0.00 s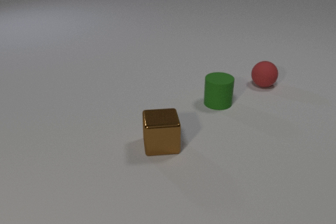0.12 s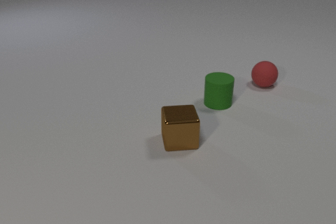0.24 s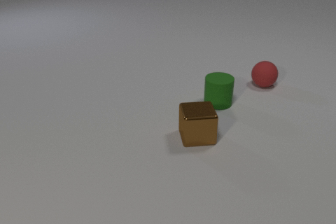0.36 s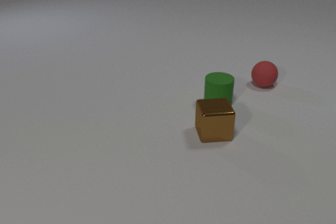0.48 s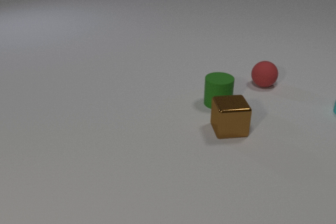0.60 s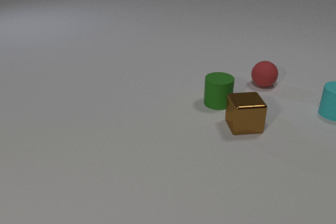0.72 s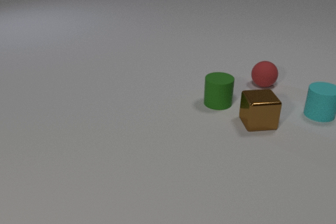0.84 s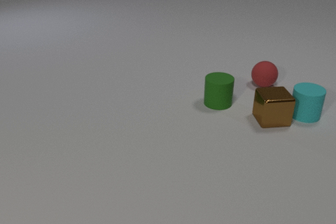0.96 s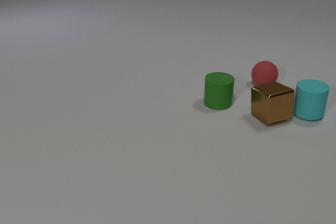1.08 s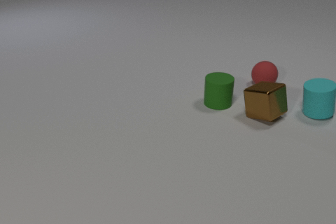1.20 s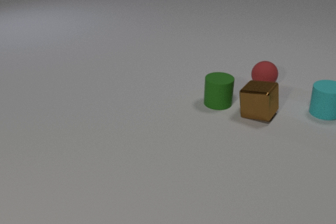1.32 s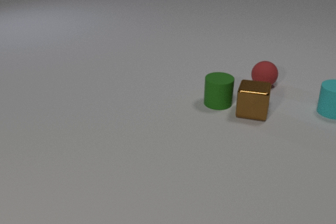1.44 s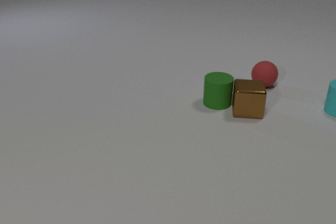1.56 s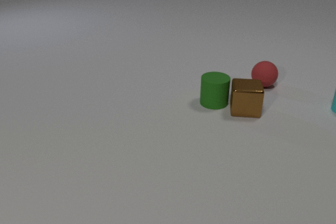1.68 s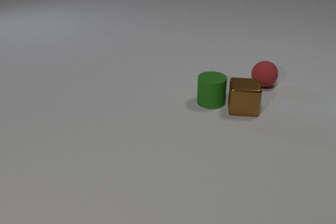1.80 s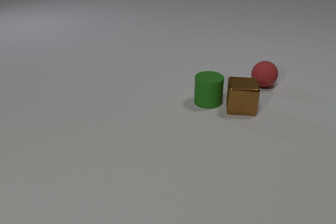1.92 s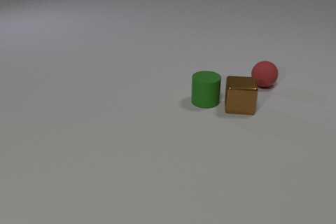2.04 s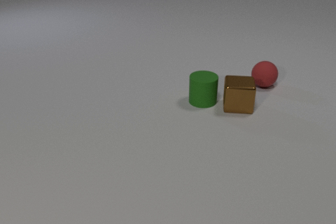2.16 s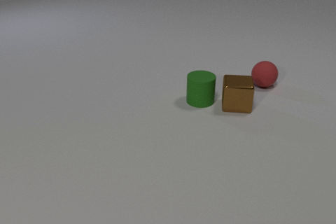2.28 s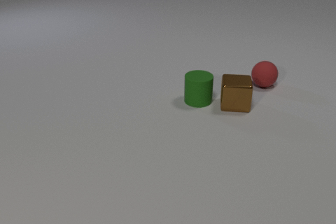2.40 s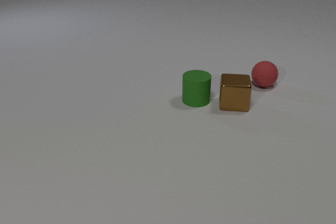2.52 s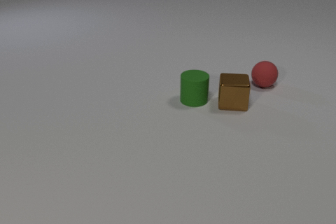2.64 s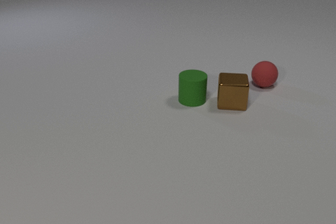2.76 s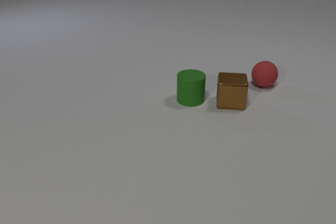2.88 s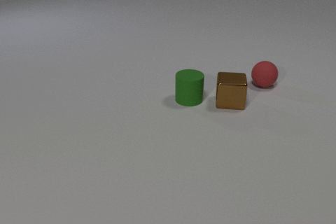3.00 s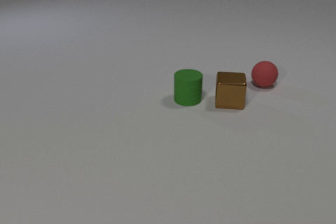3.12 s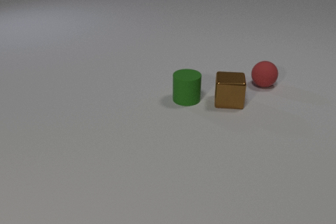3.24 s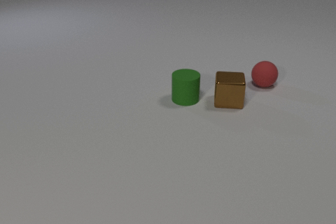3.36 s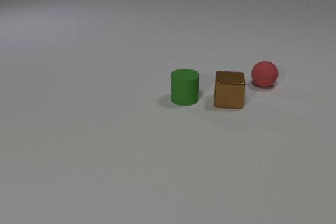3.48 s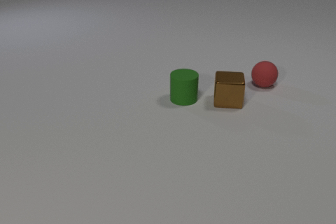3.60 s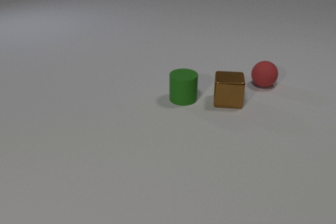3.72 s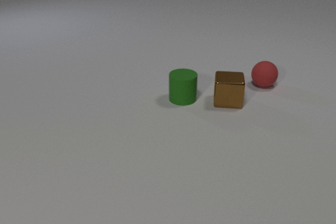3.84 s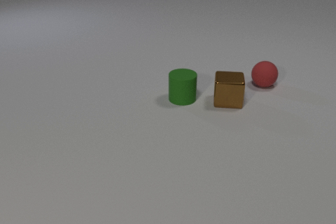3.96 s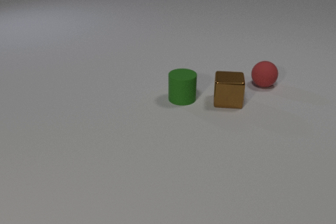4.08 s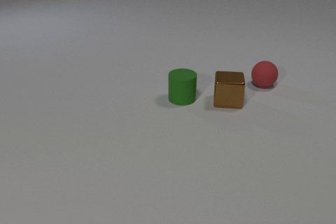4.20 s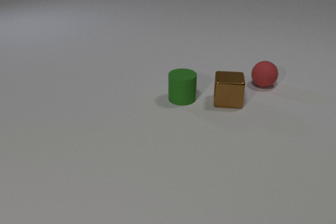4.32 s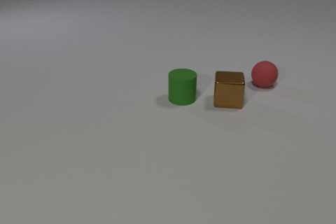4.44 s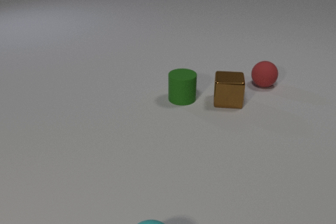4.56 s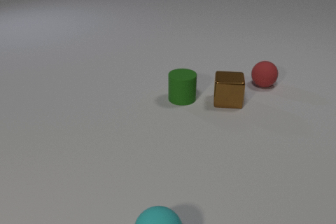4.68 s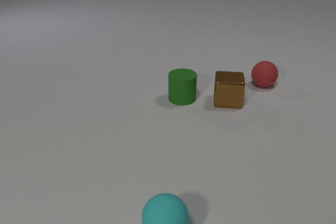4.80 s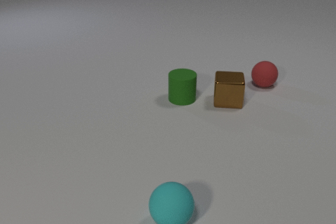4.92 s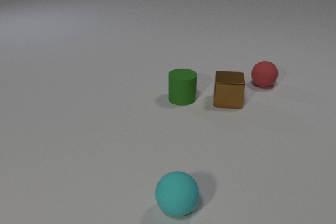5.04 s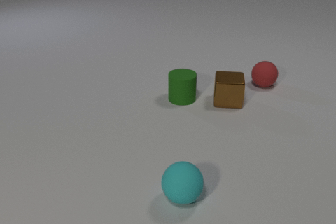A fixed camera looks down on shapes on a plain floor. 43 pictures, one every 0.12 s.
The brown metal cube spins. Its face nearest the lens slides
to the right.
The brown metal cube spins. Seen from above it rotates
counterclockwise.
0.00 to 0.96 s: The cyan rubber cylinder comes in at the right edge, slides to the left and toward the camera. The brown metal cube slides to the right and away from the camera. The cyan rubber cylinder and the brown metal cube collide.
0.96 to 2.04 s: The cyan rubber cylinder slides to the right and away from the camera, leaves at the right edge. The brown metal cube slides to the left and away from the camera, spins counterclockwise seen from above by about 60 degrees, its near face sliding to the right. The green rubber cylinder slides to the left. The brown metal cube and the green rubber cylinder collide.
2.04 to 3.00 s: The brown metal cube slides to the left and away from the camera. The green rubber cylinder slides to the left.
3.00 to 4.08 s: The green rubber cylinder slides to the left.
4.08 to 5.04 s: The cyan rubber sphere comes in at the bottom edge, rolls away from the camera.
How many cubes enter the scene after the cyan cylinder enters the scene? 0.
Are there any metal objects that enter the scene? no.
What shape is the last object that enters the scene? sphere.
